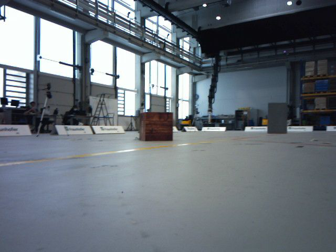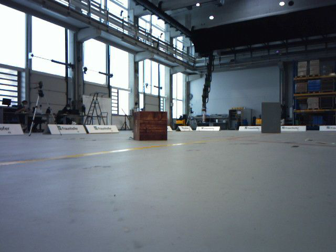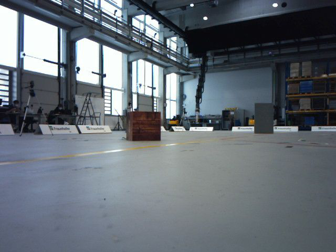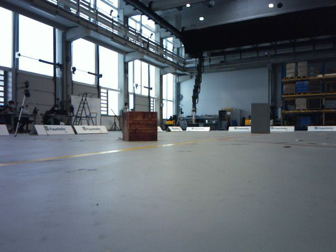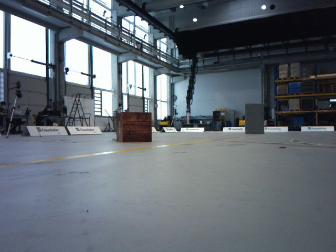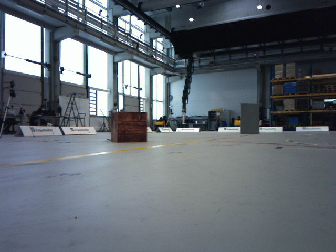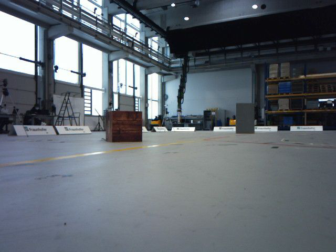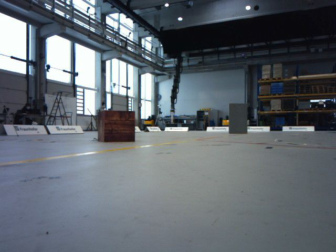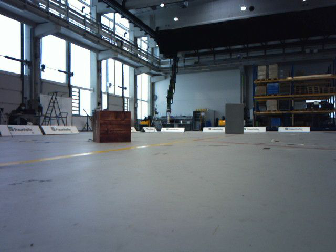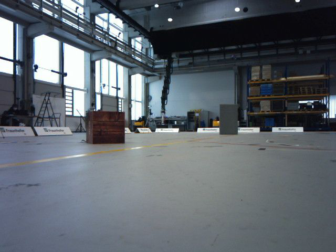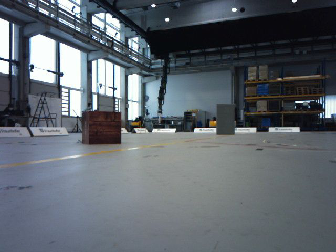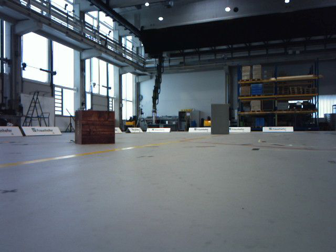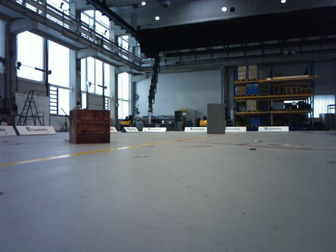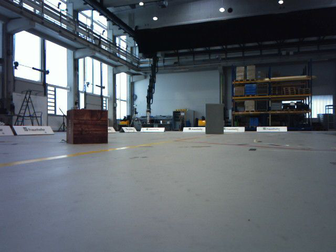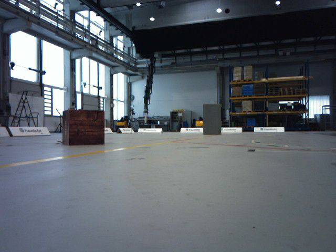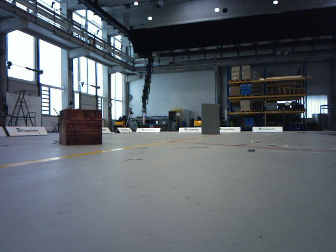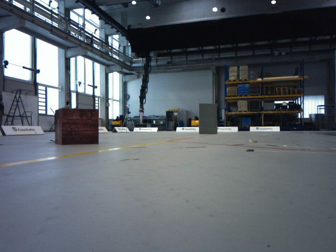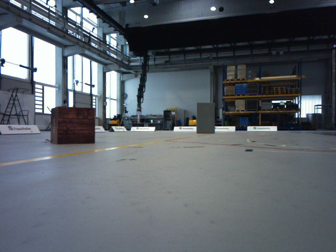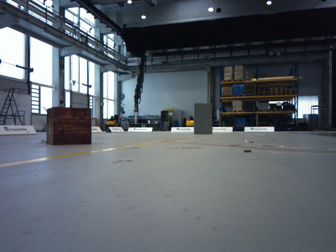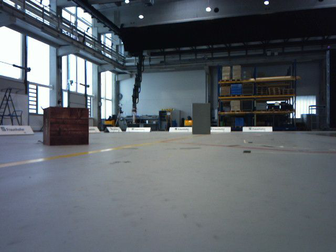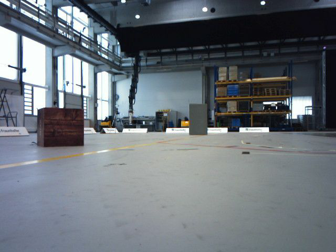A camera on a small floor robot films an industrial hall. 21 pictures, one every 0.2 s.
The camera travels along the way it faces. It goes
forward.
0.0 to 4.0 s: The camera pans to its right, which is clockwise from overhead, by about 15 degrees. It travels forward, about 0.8 m, so what stands in front looms larger.
The film runs forward here.
